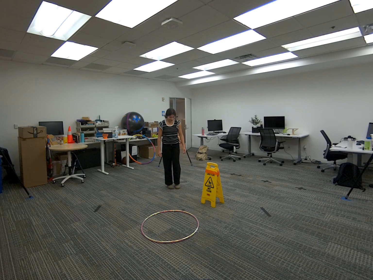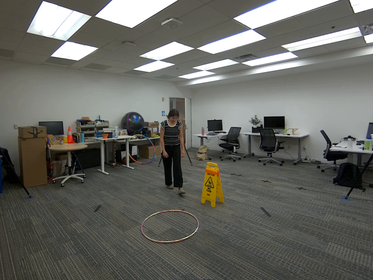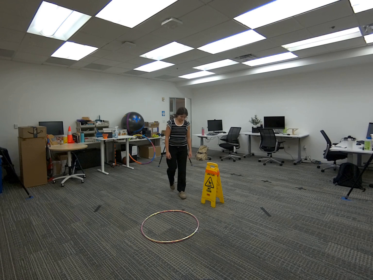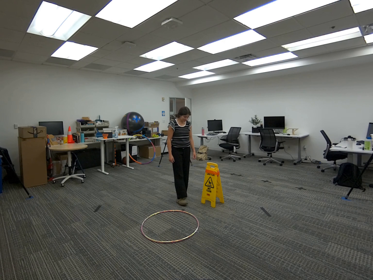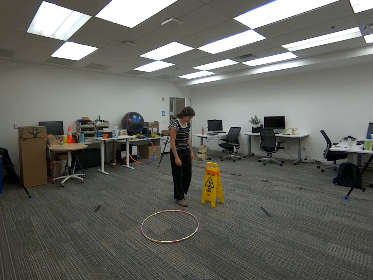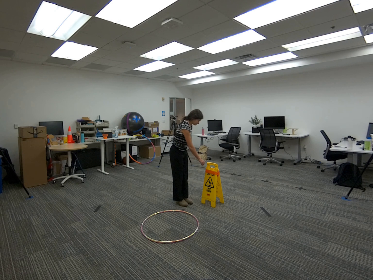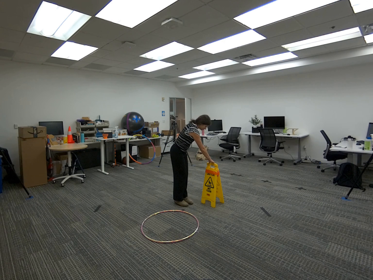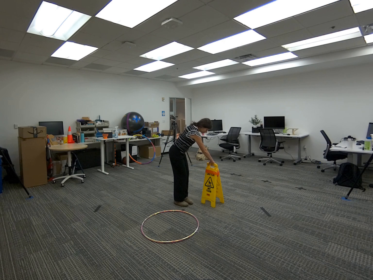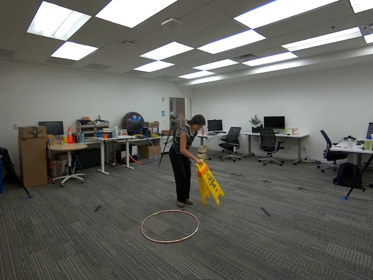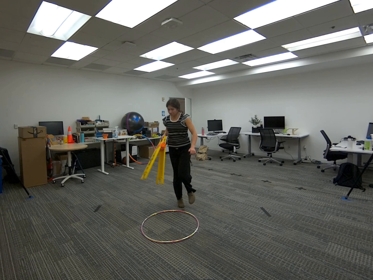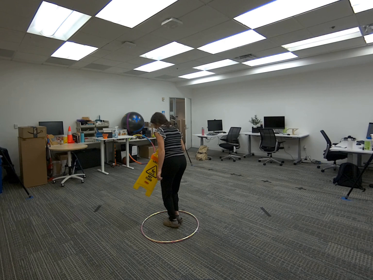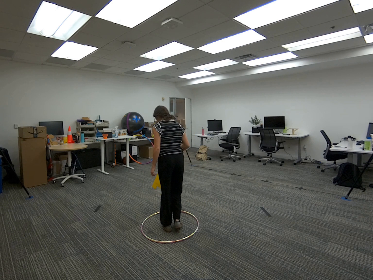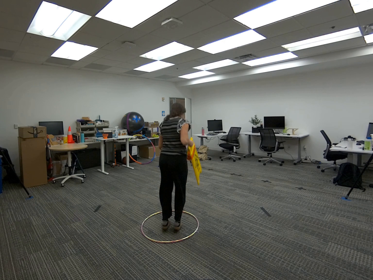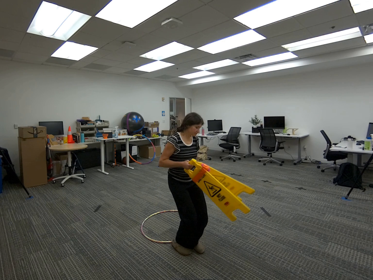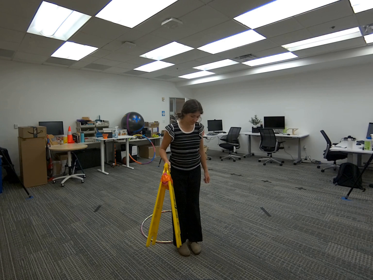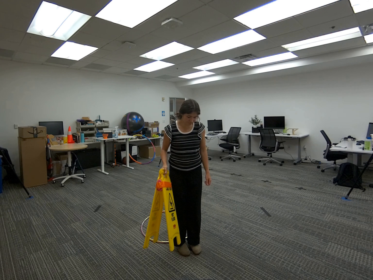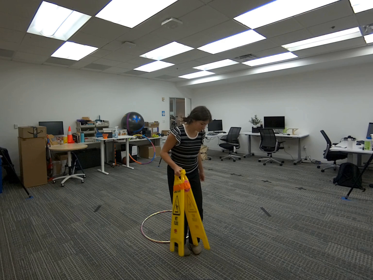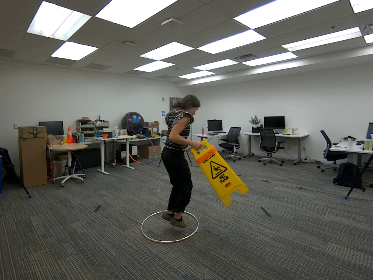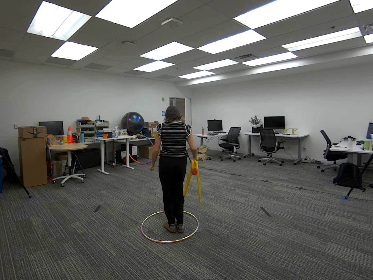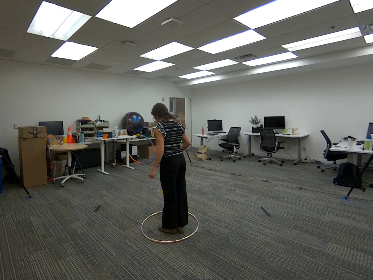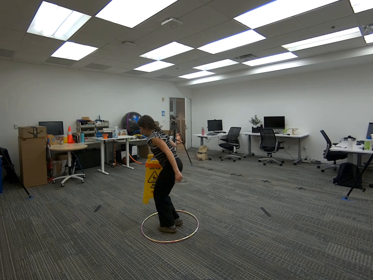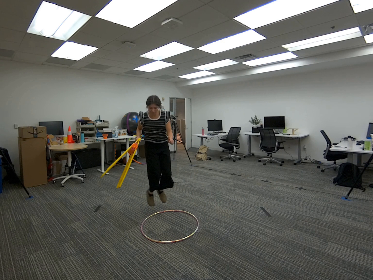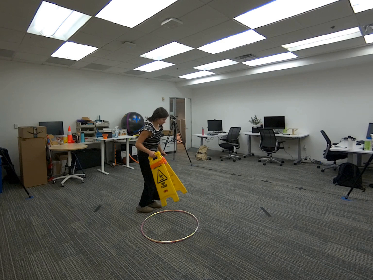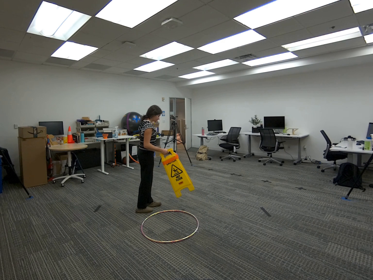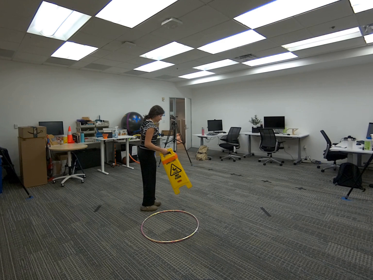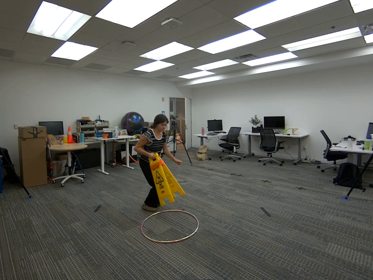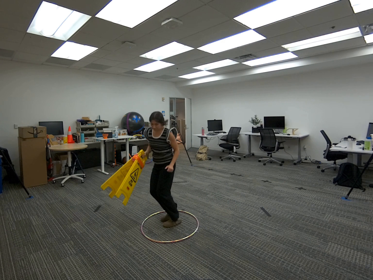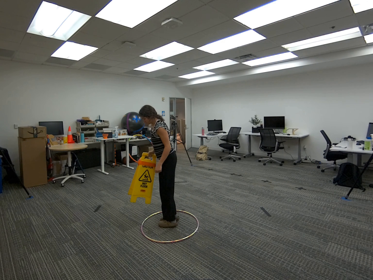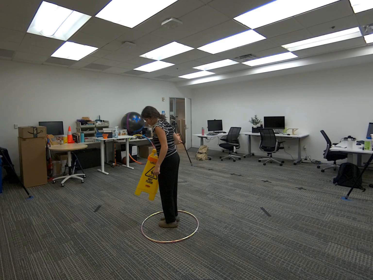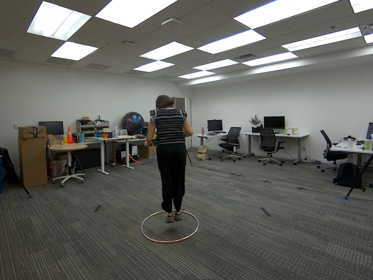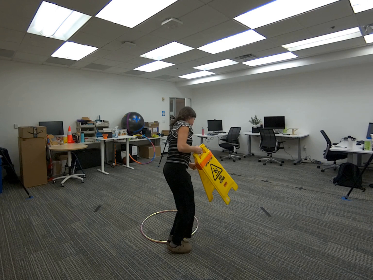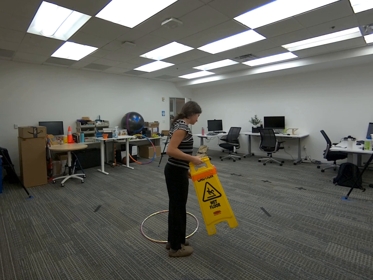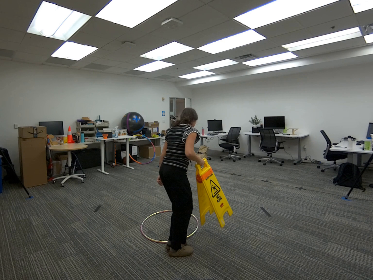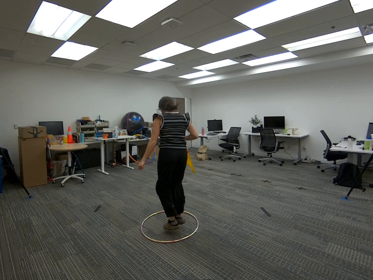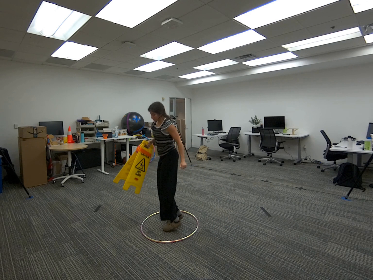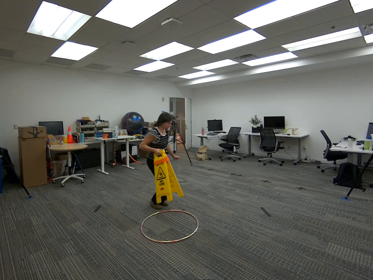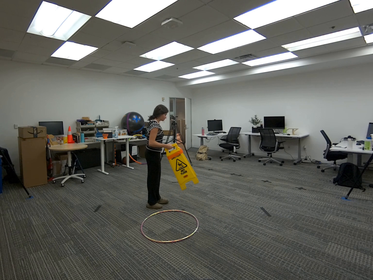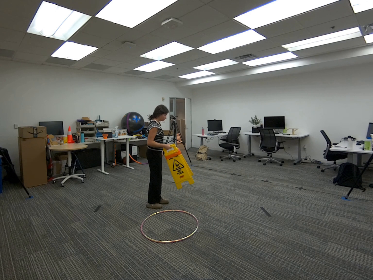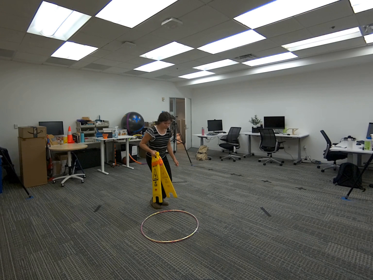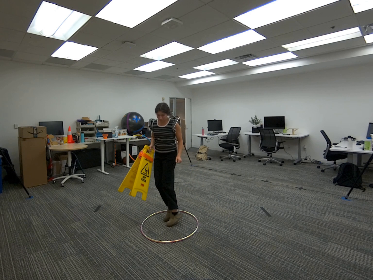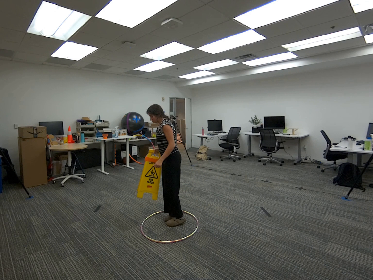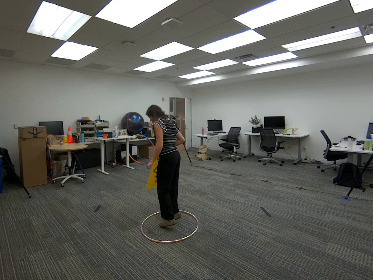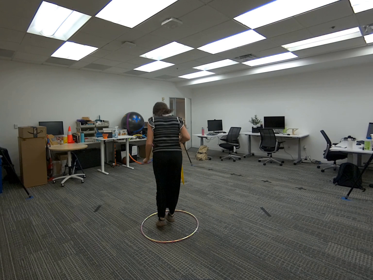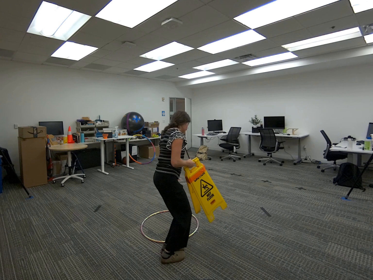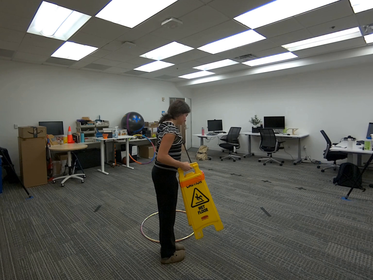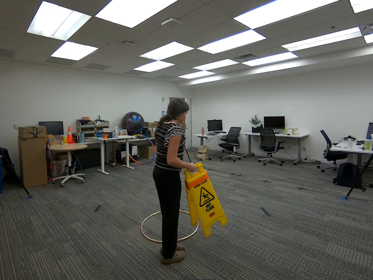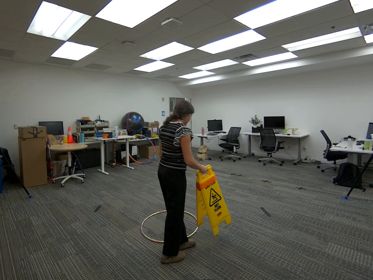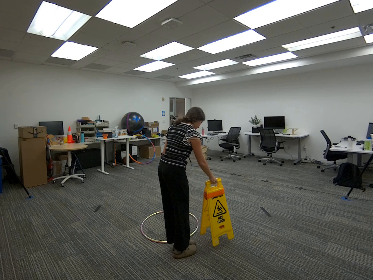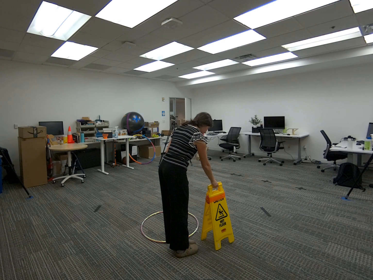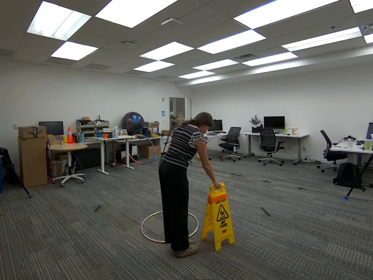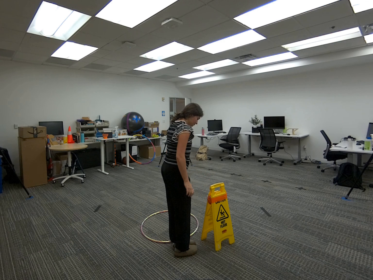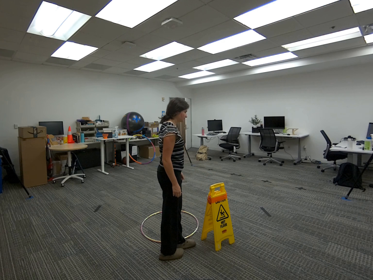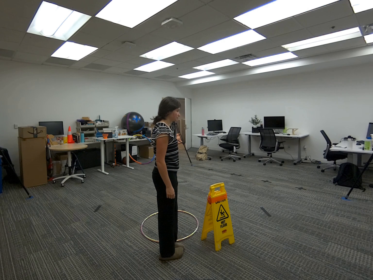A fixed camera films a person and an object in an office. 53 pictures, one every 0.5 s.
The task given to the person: Walk to the wet floor sign standing upright on the floor and hold onto it. While maintaining your grip on the sign, walk toward the hula hoop and jump, spinning over the hoop. Continue jumping and spinning over the hoop a few times until the end of the scene, then place the sign back on the ground.
